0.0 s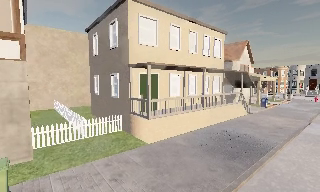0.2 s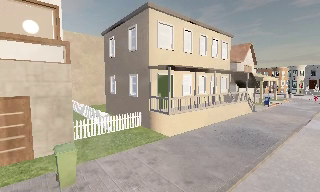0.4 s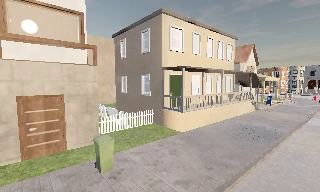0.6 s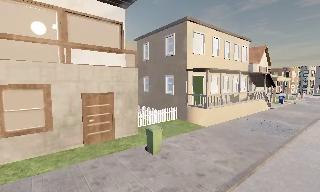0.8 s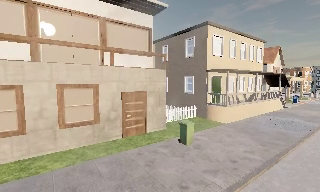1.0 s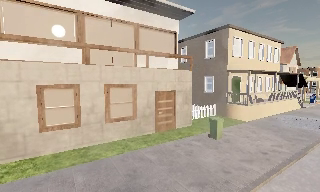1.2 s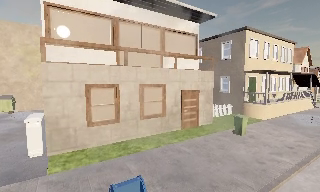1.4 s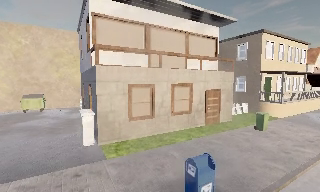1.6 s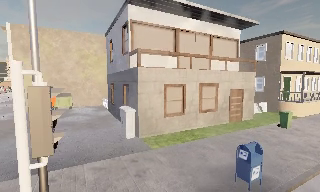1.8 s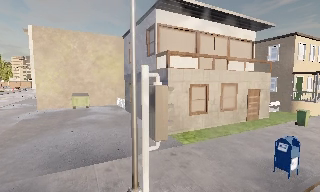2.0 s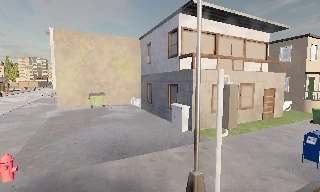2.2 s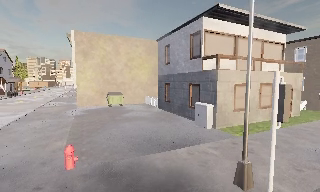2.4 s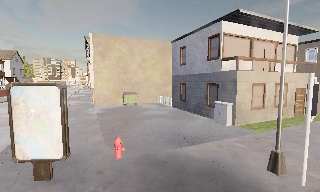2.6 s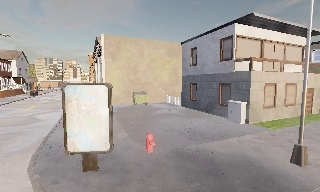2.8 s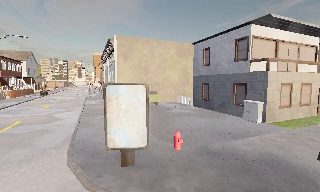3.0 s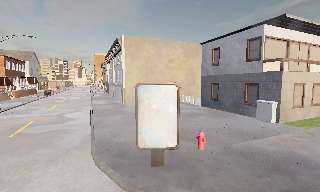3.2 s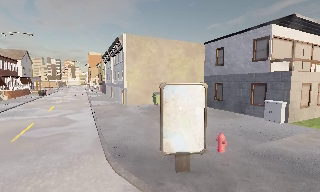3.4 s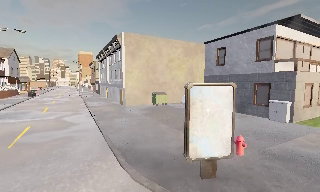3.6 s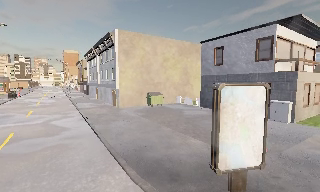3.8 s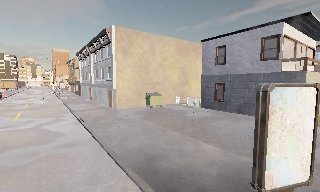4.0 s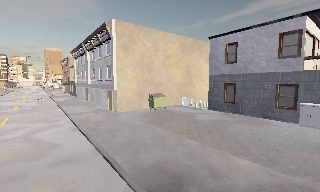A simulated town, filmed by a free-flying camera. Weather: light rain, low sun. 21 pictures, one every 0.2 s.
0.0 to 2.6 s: The scene slides to the right, as the camera pans about 15 degrees to its left. It travels to its left and backward, about 19 m, so close, fixed things drift to the right.
2.6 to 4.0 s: The camera pans to its right, which is clockwise from overhead, by about 15 degrees. It travels to its left and forward, about 8 m, so close, fixed things drift to the right.
The film runs forward here.
